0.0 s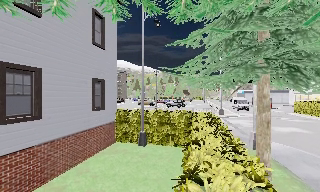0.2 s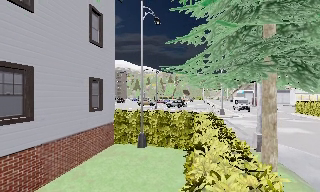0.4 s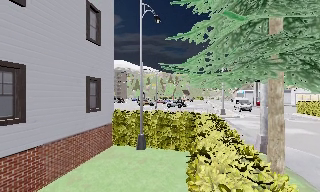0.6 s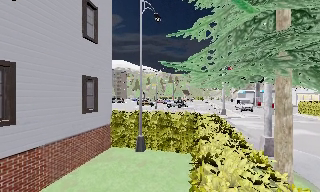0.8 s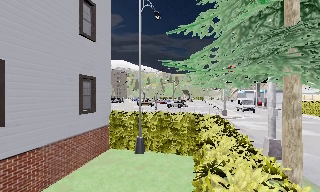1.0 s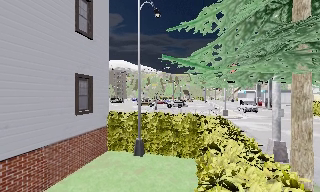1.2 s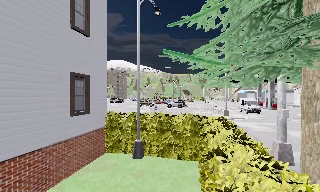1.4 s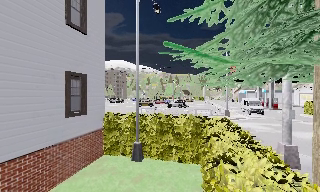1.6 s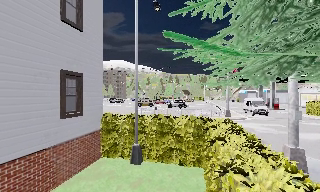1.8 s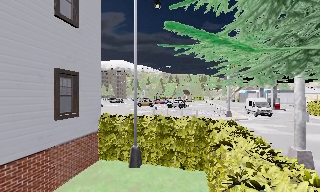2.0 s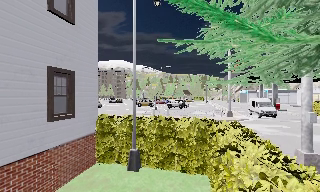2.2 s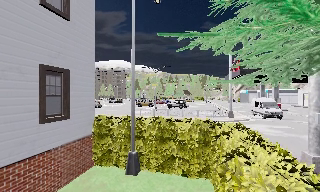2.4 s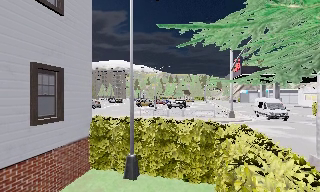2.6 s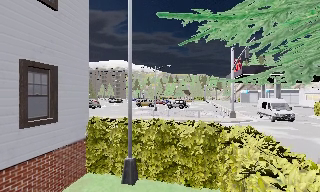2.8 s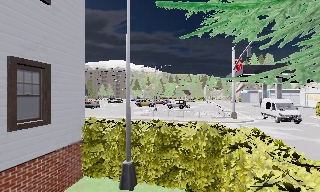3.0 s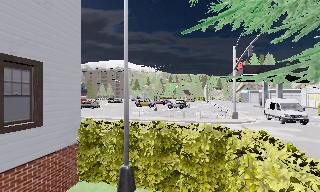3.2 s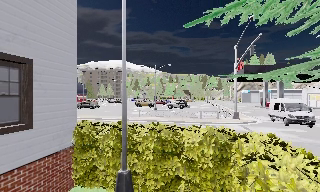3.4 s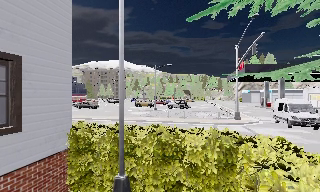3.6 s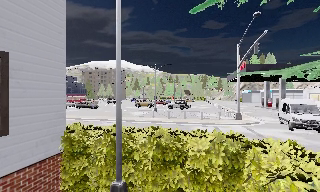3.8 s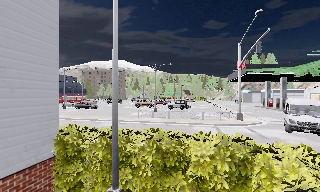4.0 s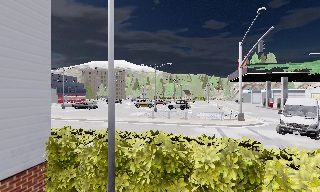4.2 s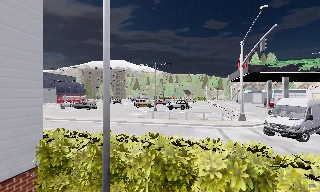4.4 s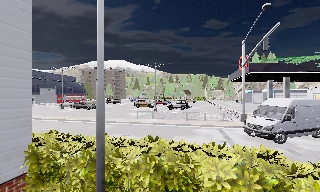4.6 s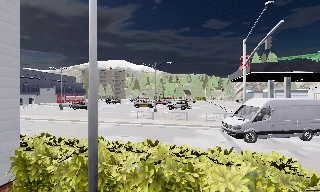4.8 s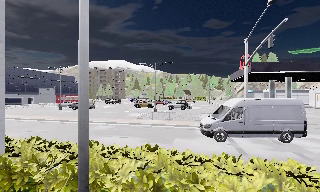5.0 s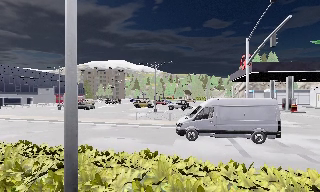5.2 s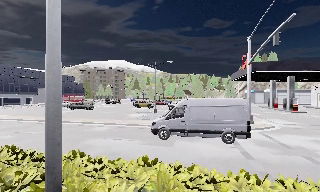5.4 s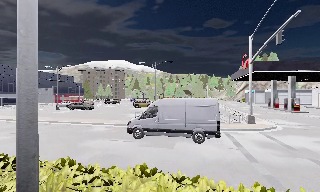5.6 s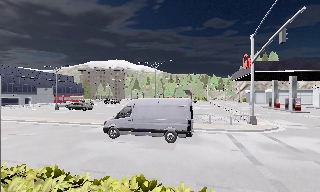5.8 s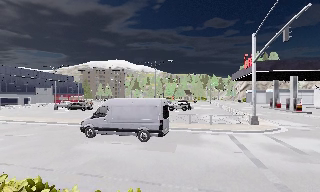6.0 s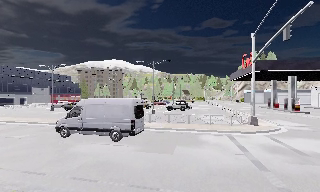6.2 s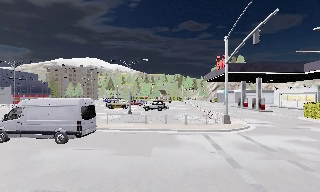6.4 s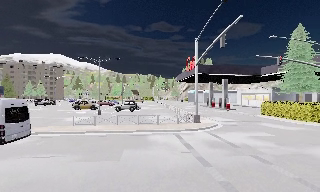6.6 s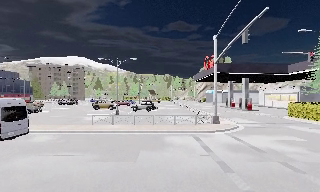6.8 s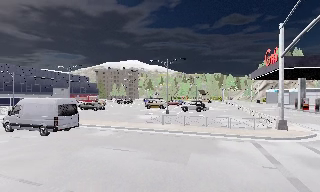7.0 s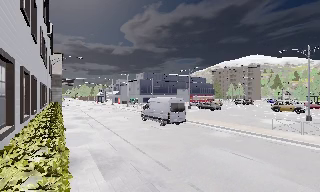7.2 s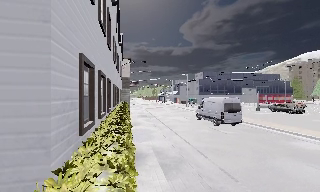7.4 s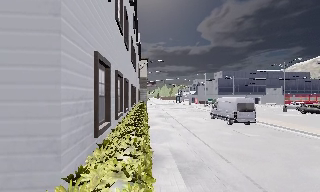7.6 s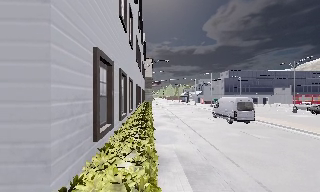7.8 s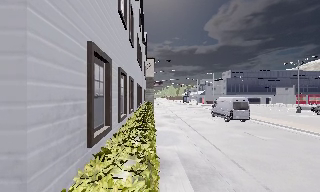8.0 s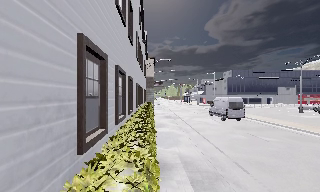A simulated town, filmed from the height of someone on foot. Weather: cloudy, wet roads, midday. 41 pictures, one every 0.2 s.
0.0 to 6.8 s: The camera travels forward, about 9 m, so what stands in front looms larger.
6.8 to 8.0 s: The camera pans to its left, which is counterclockwise from overhead, by about 70 degrees. It travels forward, about 1.5 m.
The film runs forward here.
